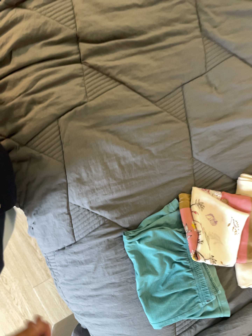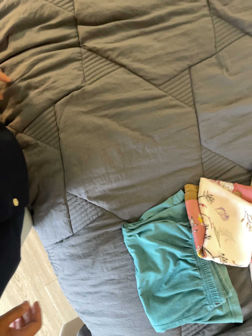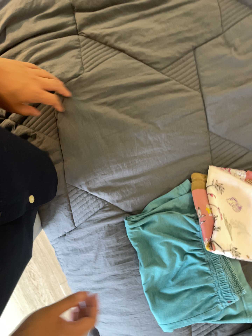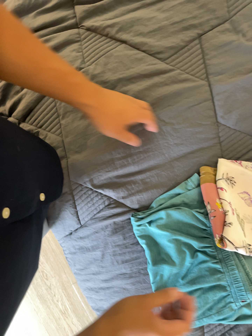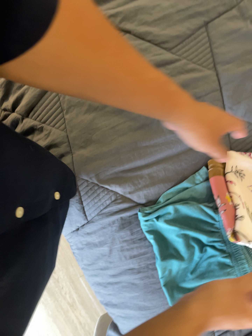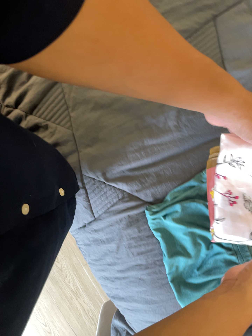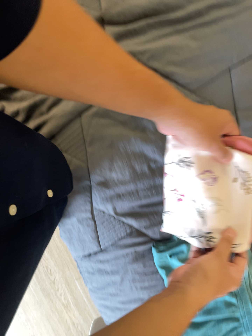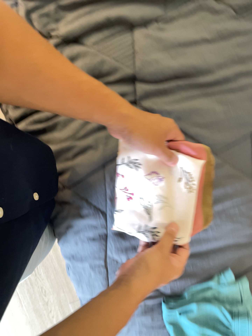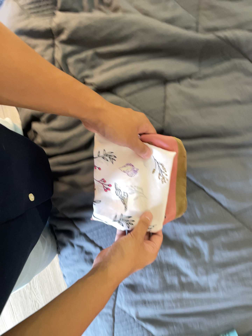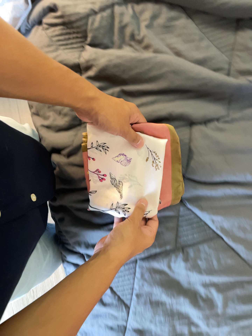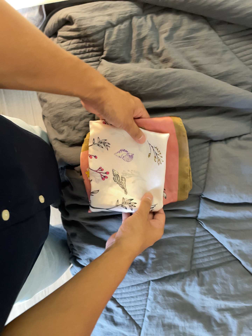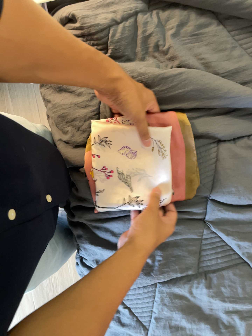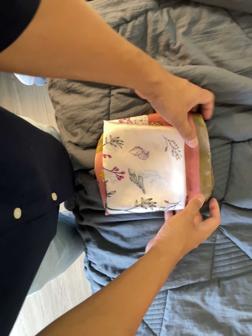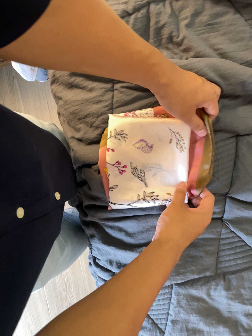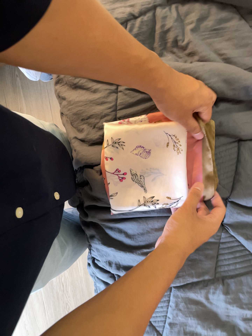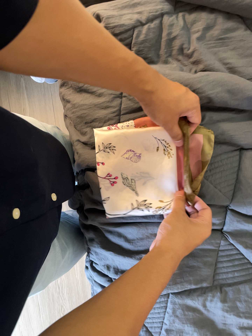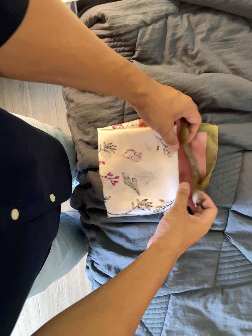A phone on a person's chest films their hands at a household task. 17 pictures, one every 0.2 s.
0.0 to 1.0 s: The camera pans to its left by about 15 degrees. It travels forward, to its right and toward the bottom of its view, about 14 cm, so what stands in front looms larger.
1.0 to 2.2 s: The camera travels toward the top of its view and to its left, about 50 cm, so close, fixed things drift downward. It rolls about its line of sight by about 20 degrees, and the scene rotates clockwise.
2.2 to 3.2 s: The camera shifts only a little, or ends up much as it began.
The film runs backward here.
